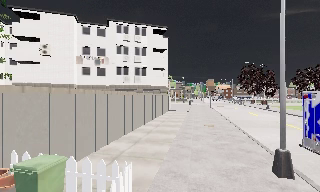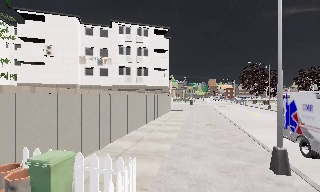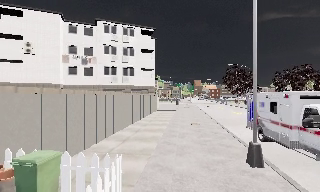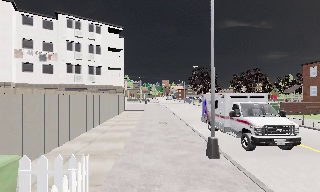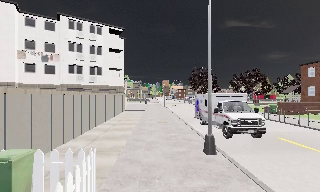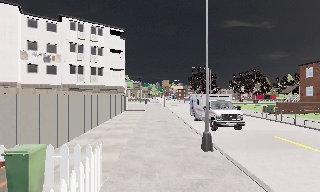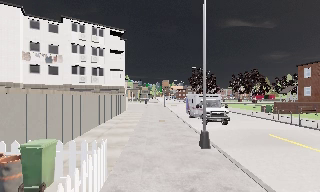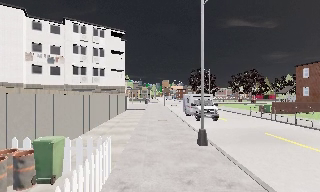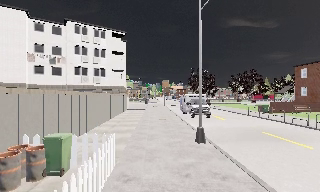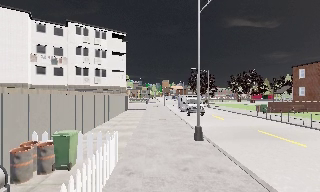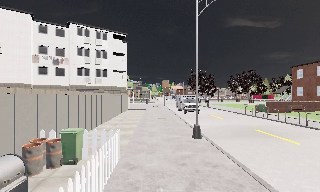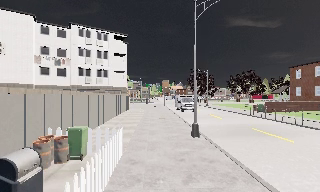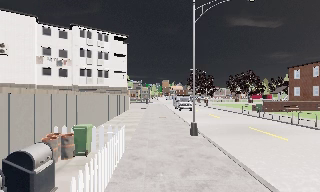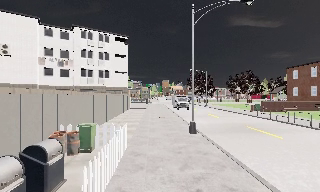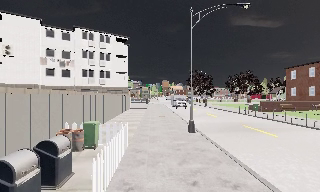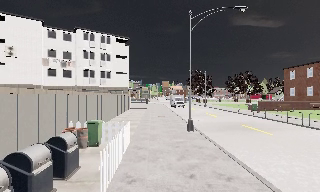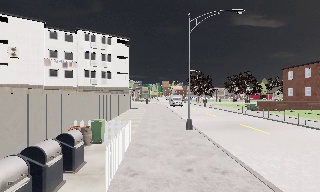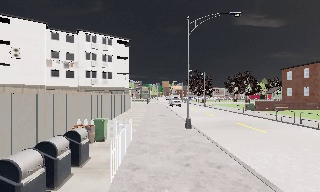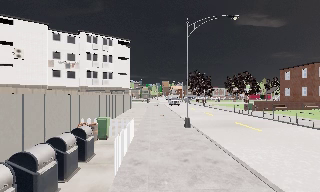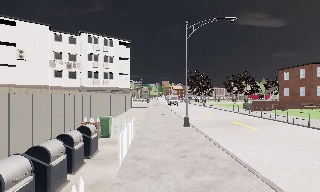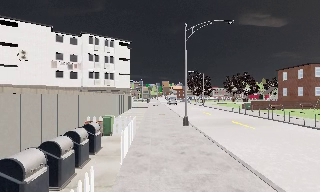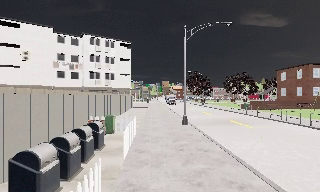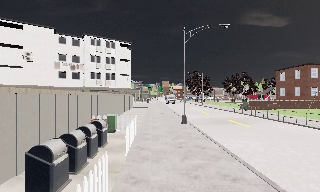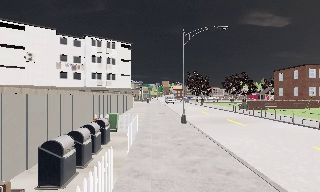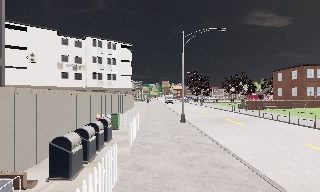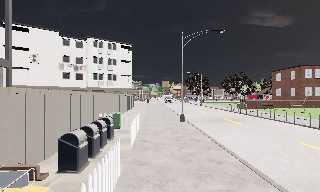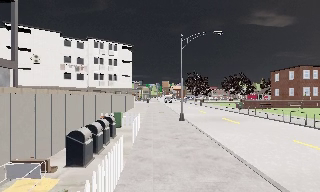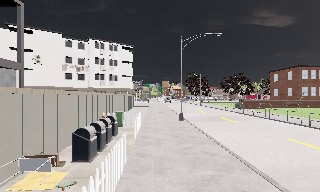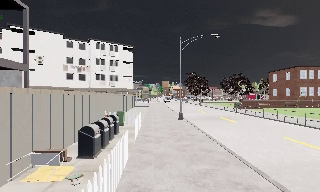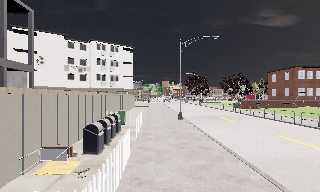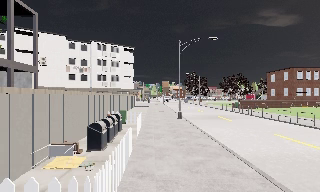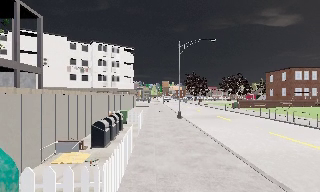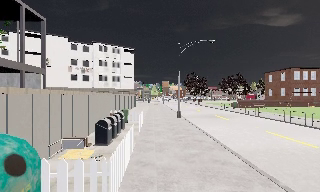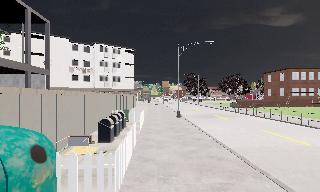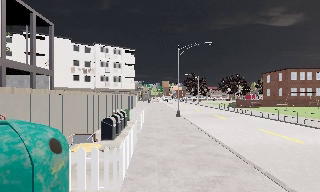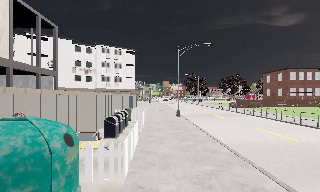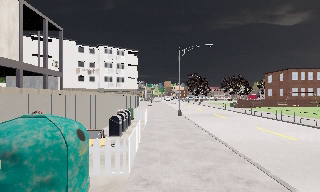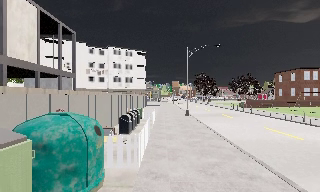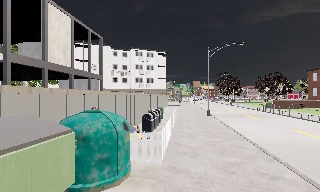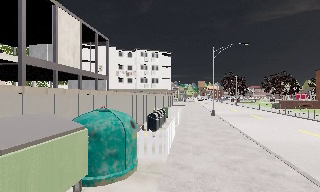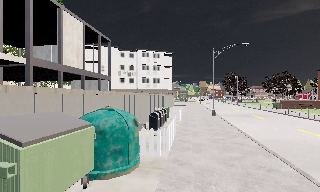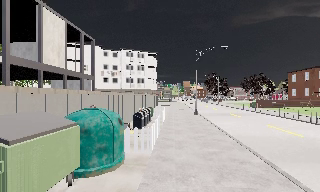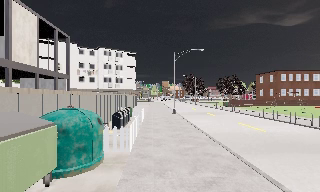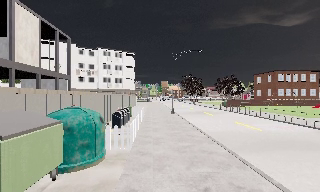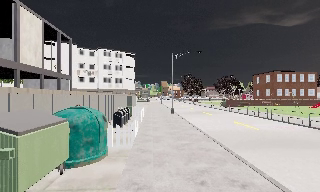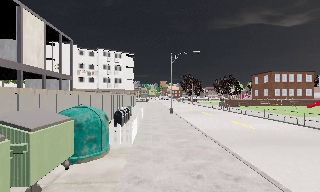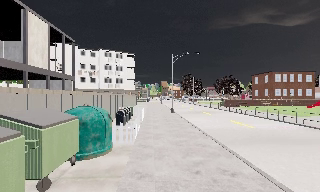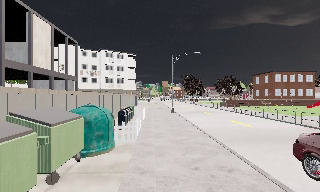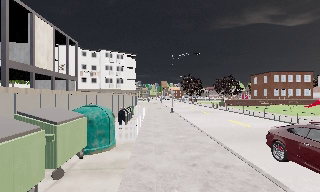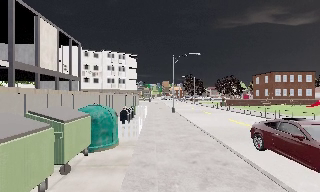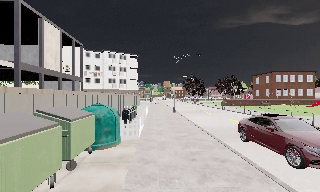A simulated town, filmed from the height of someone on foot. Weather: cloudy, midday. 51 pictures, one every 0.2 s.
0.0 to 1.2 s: The scene slides to the left, as the camera pans about 15 degrees to its right. It travels backward, about 1.5 m, so what stands in front gets smaller.
1.2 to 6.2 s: The camera travels backward, about 9 m, so what stands in front gets smaller.
6.2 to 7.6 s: The camera swings to its left by about 10 degrees, and the scene slides to the right. It travels backward, about 2.5 m, so what stands in front gets smaller.
7.6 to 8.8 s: The camera pans to its right, which is clockwise from overhead, by about 10 degrees. It travels backward, about 1.5 m, so what stands in front gets smaller.
8.8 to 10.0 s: The camera travels backward, about 1.5 m, so what stands in front gets smaller.
The film runs backward here.
